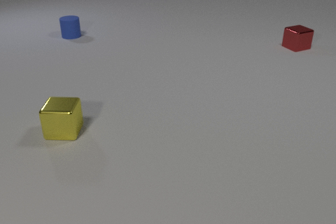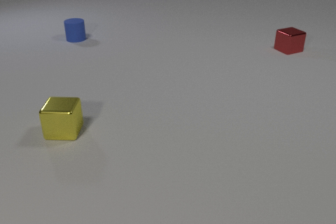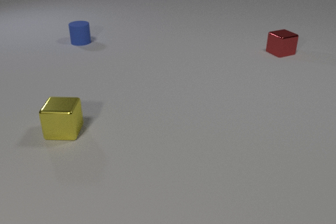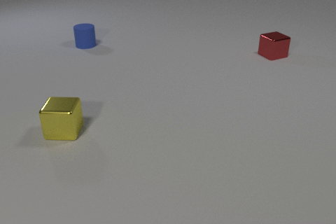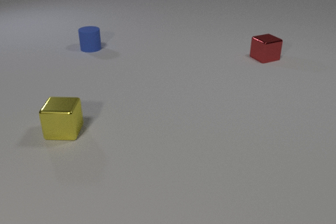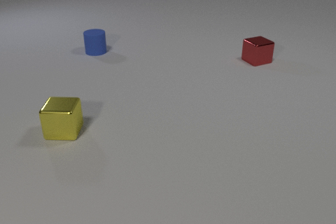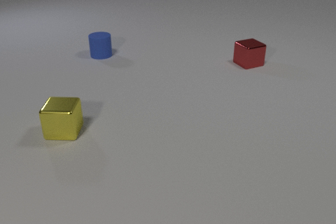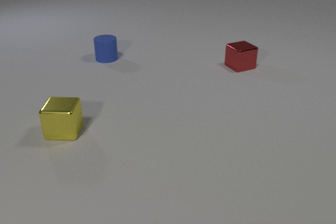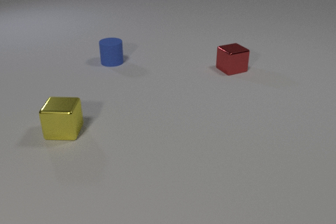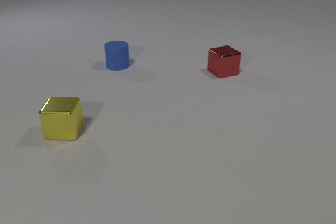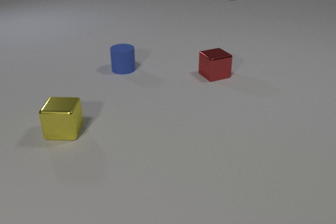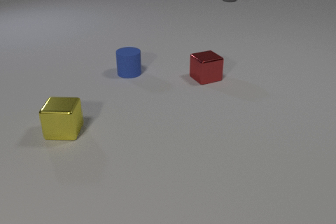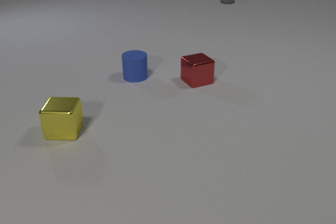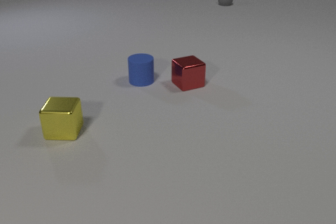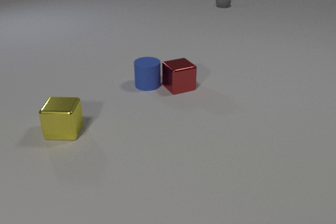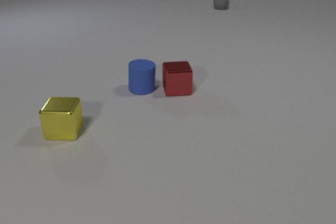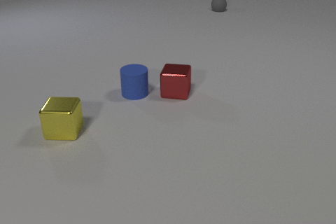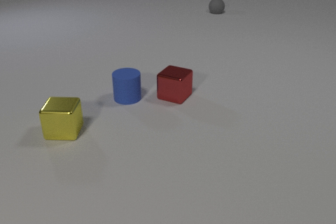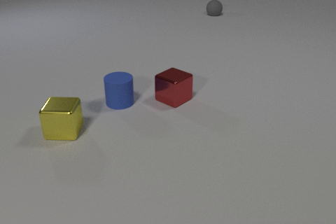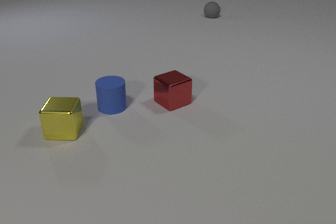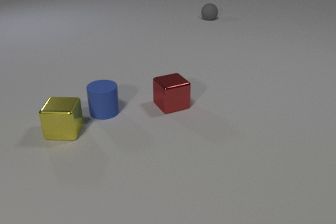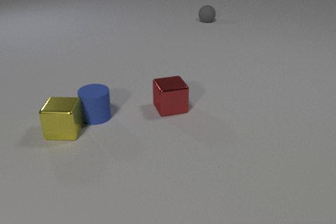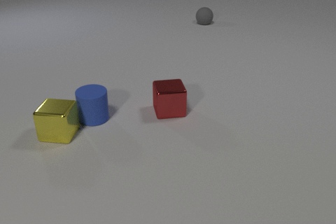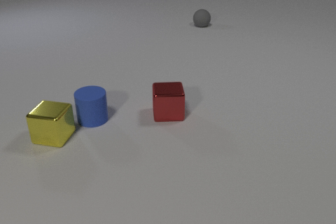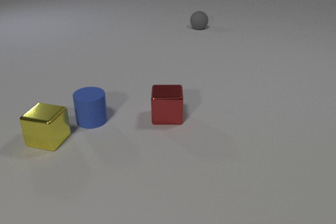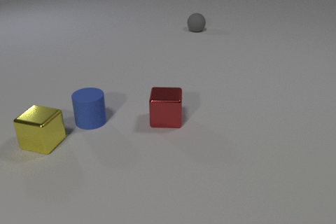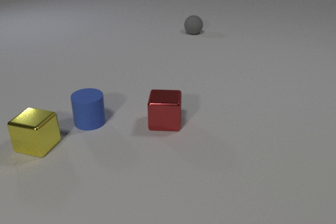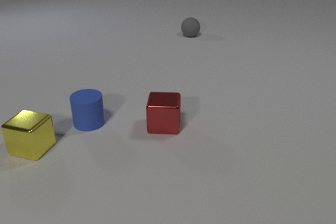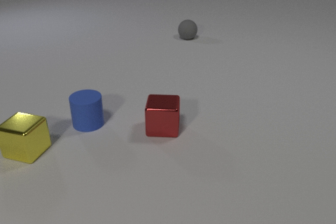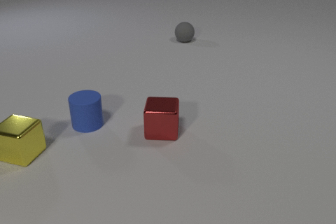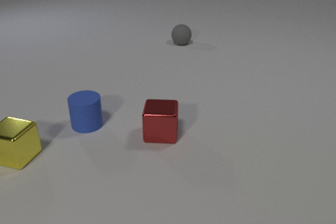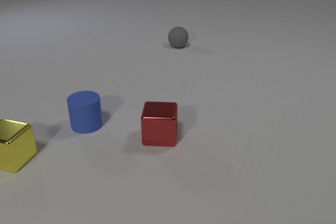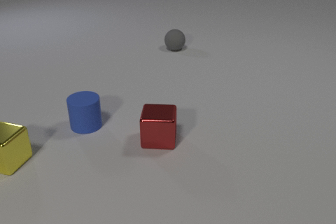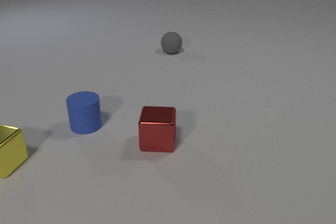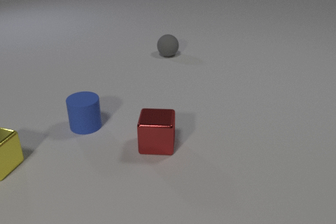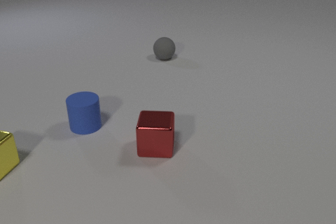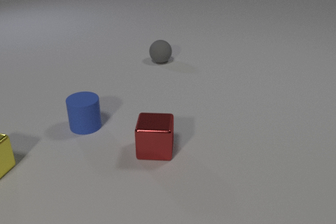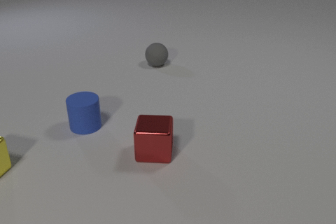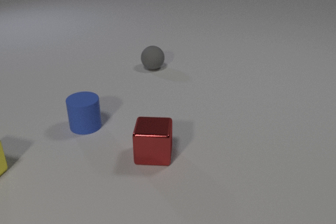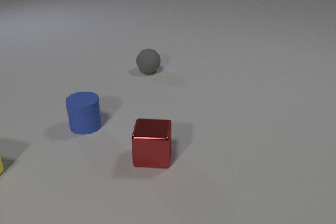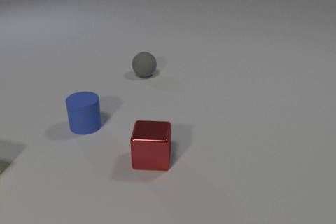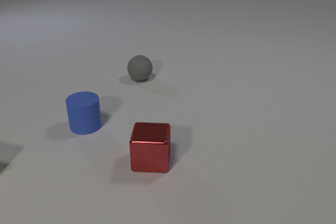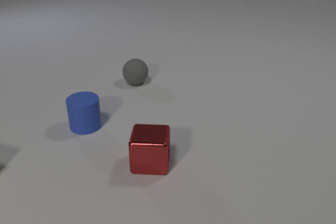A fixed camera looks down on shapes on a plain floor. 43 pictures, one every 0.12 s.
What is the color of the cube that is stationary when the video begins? yellow.
How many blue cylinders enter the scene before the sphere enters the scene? 0.
What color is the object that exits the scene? yellow.
0.00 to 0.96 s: The blue rubber cylinder slides toward the camera and to the right. The red metal cube slides toward the camera and to the left.
0.96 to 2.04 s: The blue rubber cylinder slides toward the camera. The red metal cube slides toward the camera and to the left, spins clockwise seen from above by about 45 degrees, its near face sliding to the left. The gray rubber sphere comes in at the top edge, rolls toward the camera. The blue rubber cylinder and the red metal cube collide.
2.04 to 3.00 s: The blue rubber cylinder slides toward the camera and to the left. The red metal cube slides toward the camera, spins clockwise seen from above by about 60 degrees, its near face sliding to the left. The yellow metal cube slides to the left and toward the camera. The gray rubber sphere rolls toward the camera. The blue rubber cylinder and the yellow metal cube collide.
3.00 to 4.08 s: The blue rubber cylinder slides toward the camera. The red metal cube slides toward the camera. The yellow metal cube slides to the left and toward the camera. The gray rubber sphere rolls toward the camera.
4.08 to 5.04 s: The red metal cube slides toward the camera. The yellow metal cube slides to the left and toward the camera, leaves at the left edge. The gray rubber sphere rolls toward the camera and to the left.
